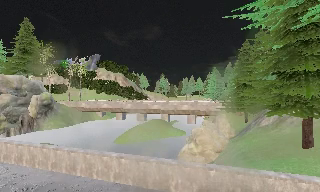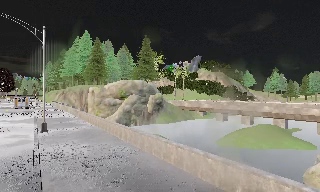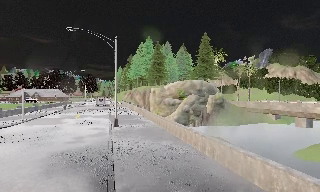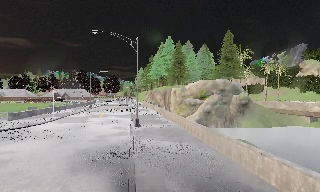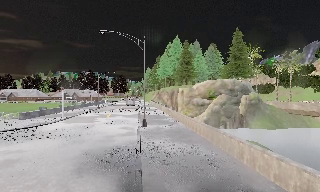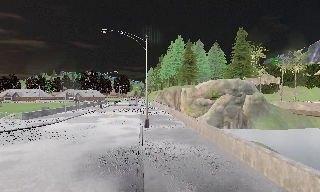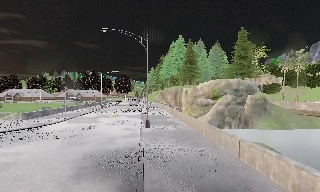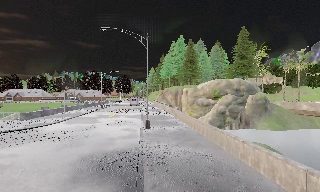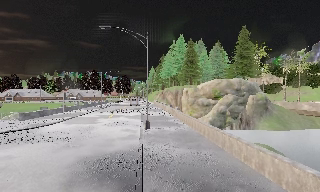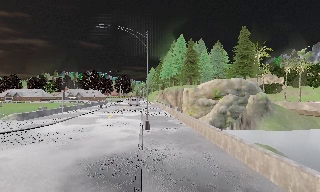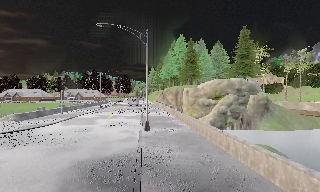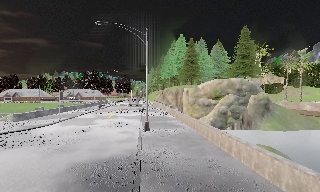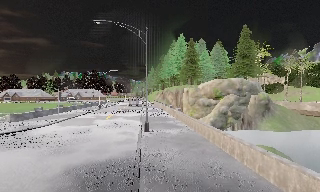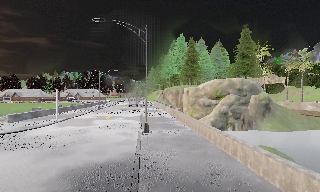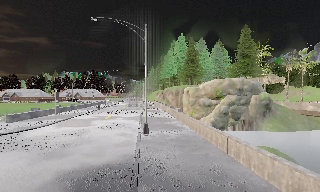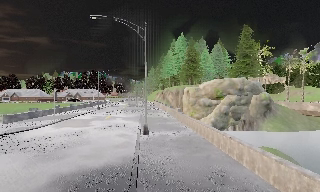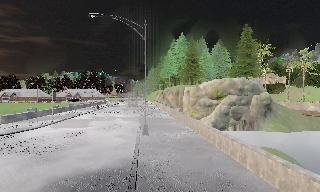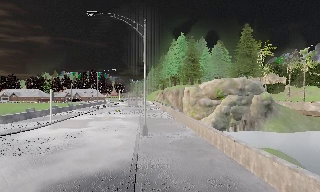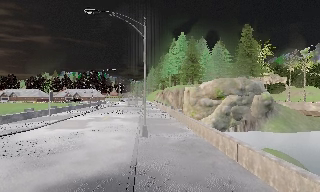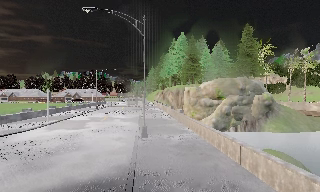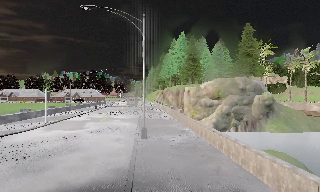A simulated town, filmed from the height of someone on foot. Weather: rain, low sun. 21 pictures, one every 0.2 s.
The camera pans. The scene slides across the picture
to the right.
The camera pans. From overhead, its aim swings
counterclockwise.
0.0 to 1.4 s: The scene slides to the right, as the camera pans about 65 degrees to its left. It travels forward, about 1.5 m.
1.4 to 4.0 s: The camera travels forward, about 3 m, so what stands in front looms larger.
The film runs forward here.
